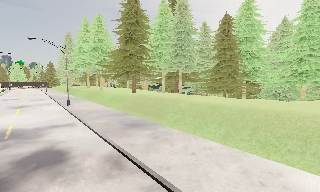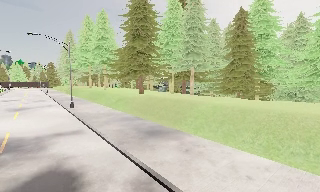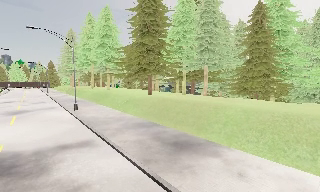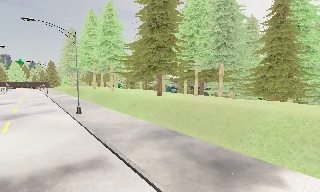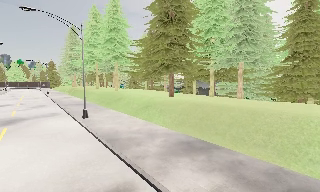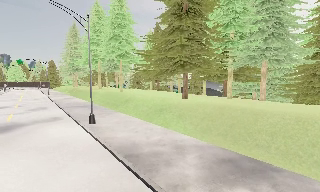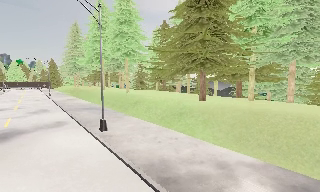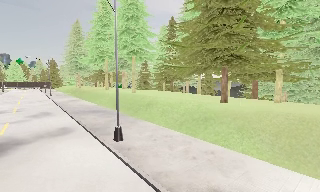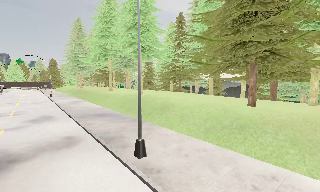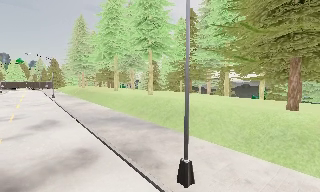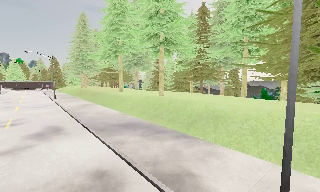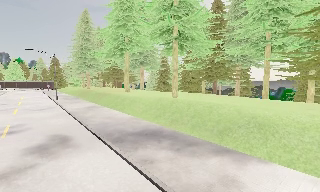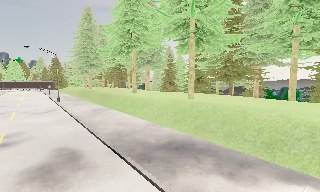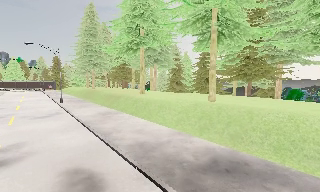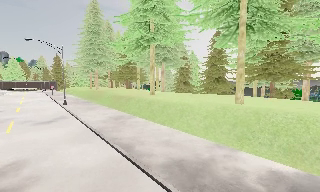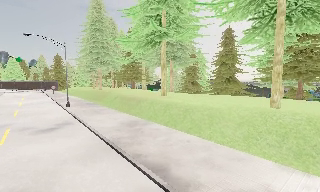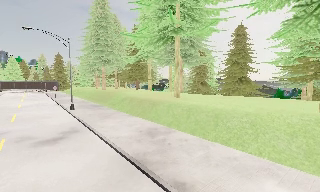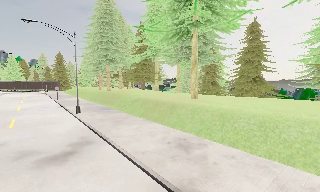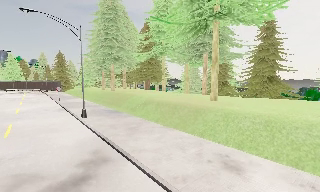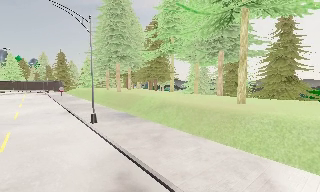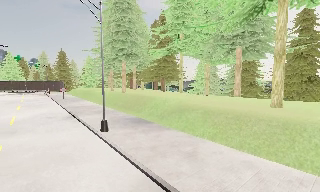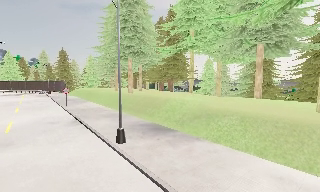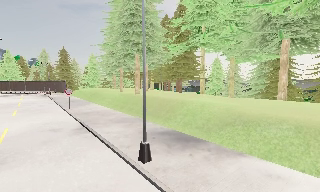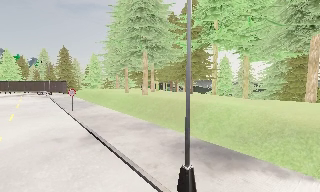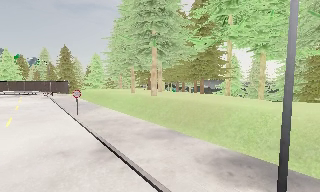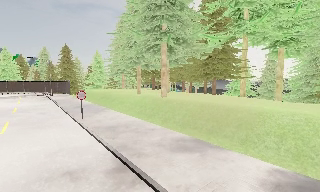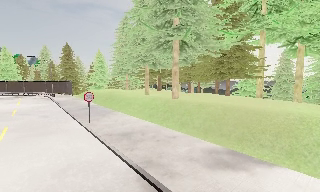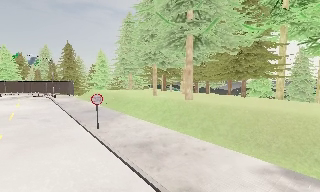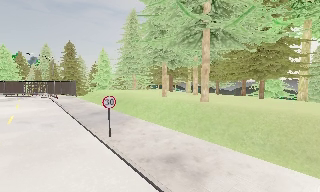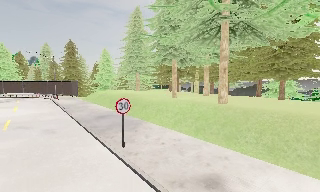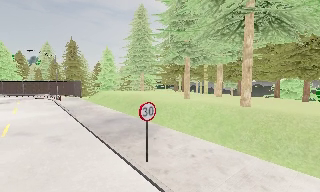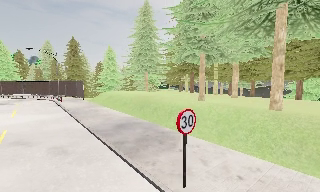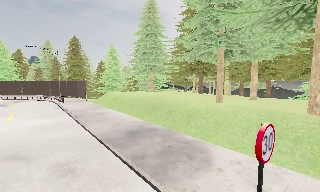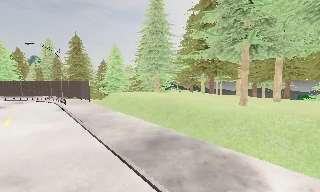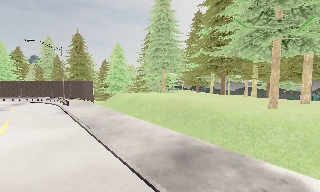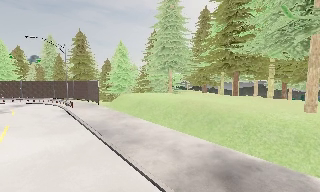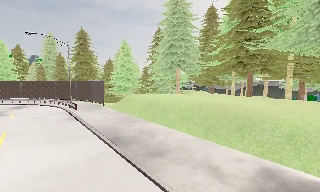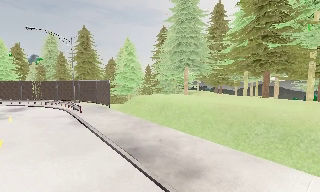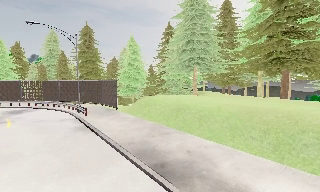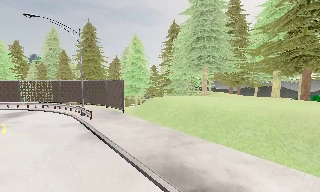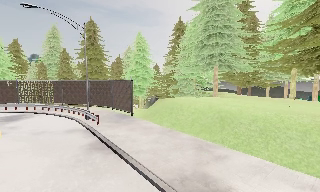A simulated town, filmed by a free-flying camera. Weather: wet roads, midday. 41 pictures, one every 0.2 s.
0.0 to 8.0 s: The camera travels forward and to its left, about 85 m, so what stands in front looms larger.
The film runs forward here.
